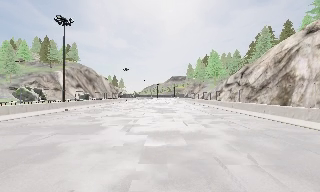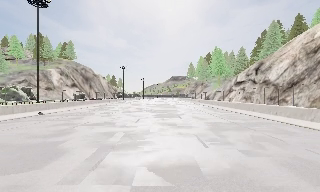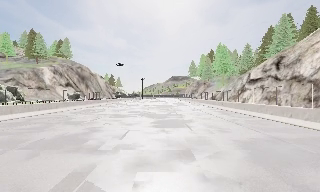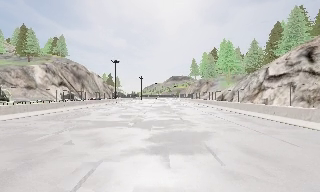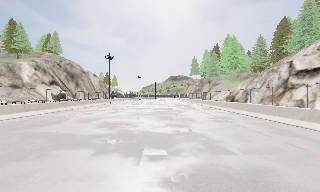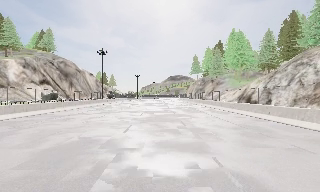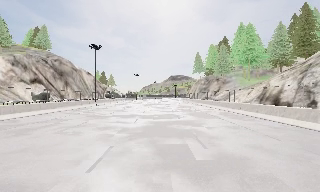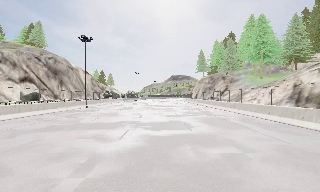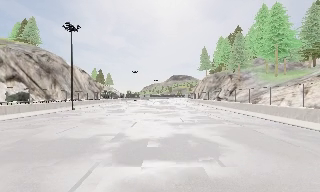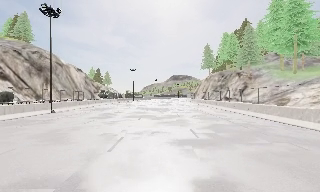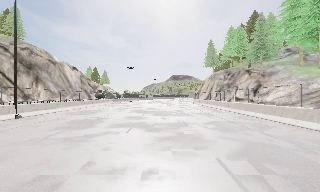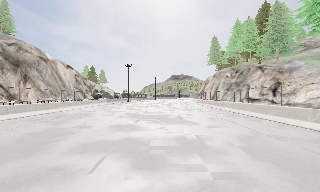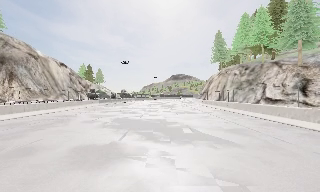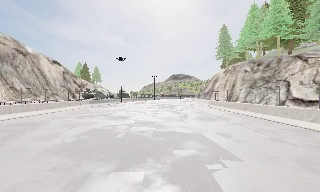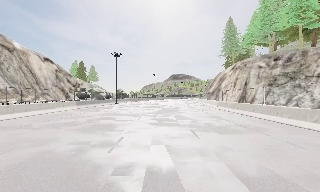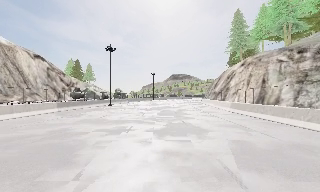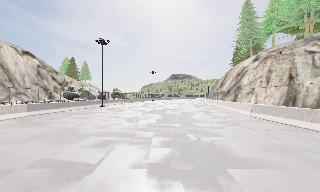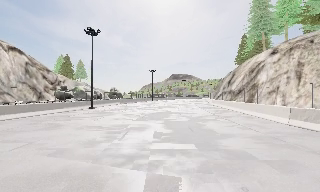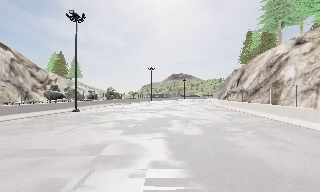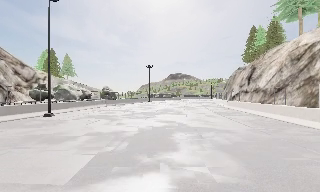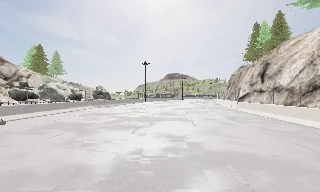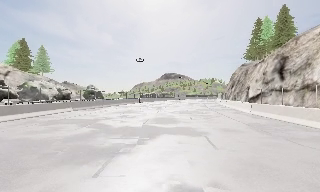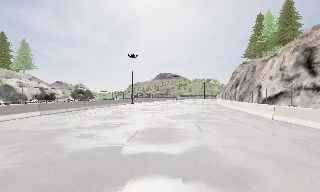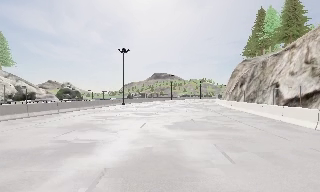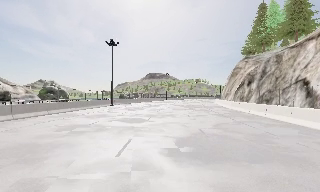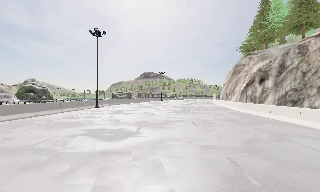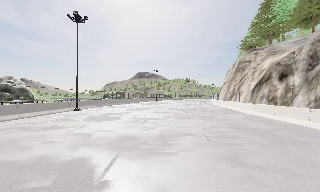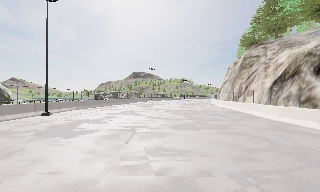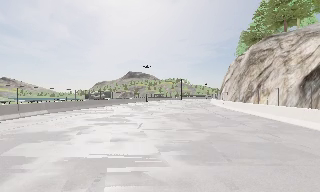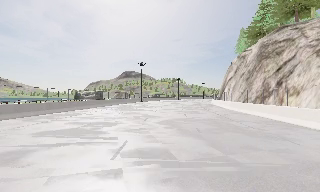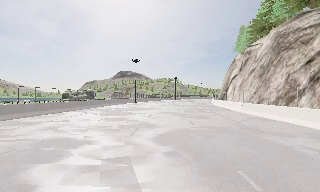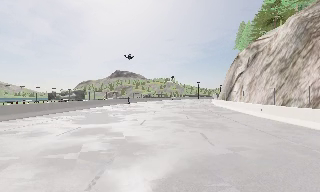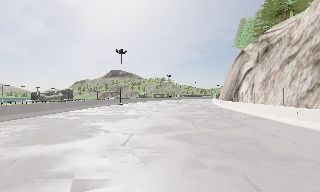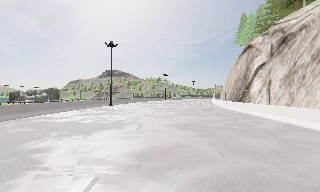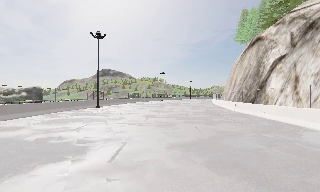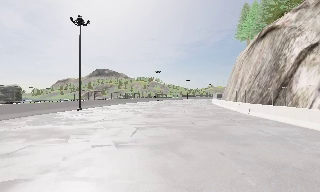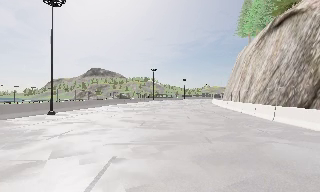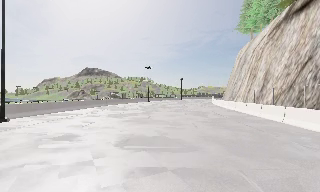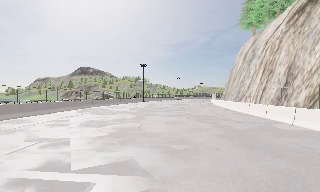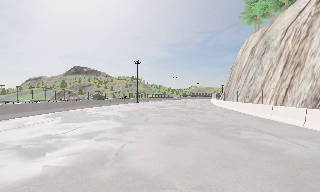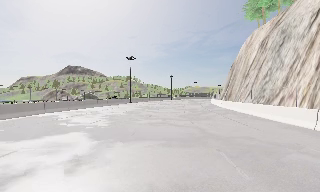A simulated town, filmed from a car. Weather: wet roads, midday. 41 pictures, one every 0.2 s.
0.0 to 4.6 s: The camera travels forward, about 100 m, so what stands in front looms larger.
4.6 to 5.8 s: The camera swings to its right by about 10 degrees, and the scene slides to the left. It travels forward, about 25 m, so what stands in front looms larger.
5.8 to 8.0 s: The camera swings to its right by about 15 degrees, and the scene slides to the left. It travels forward, about 50 m, so what stands in front looms larger.
The film runs forward here.
